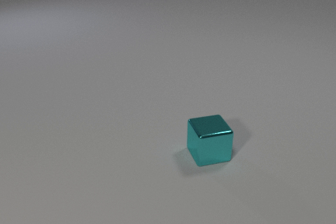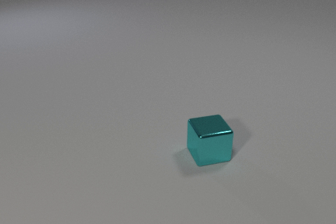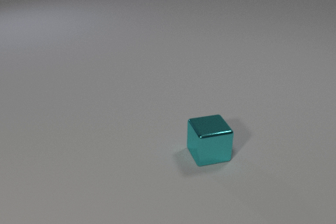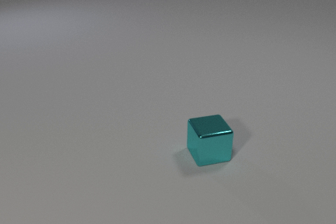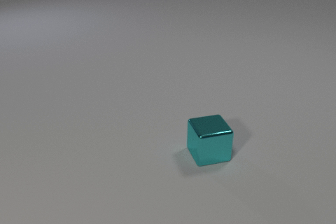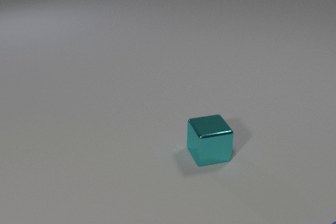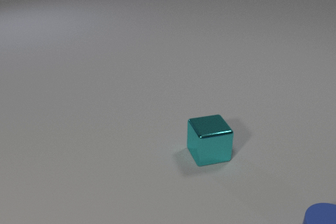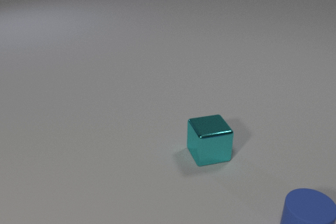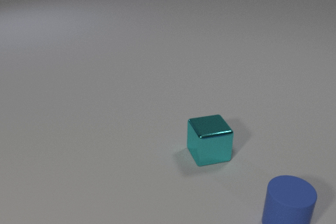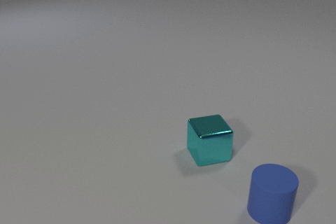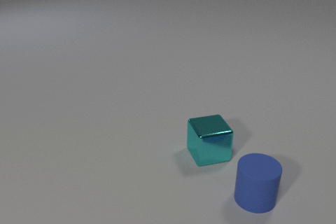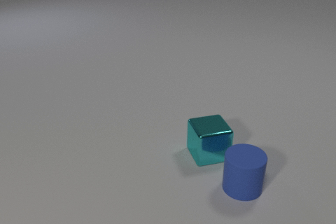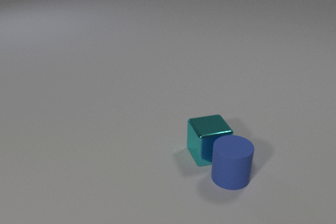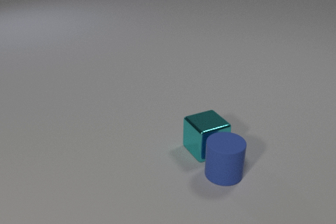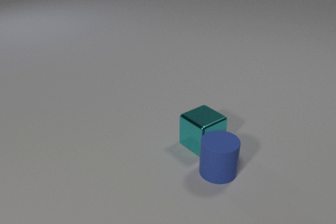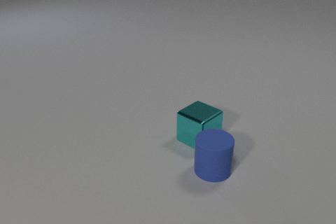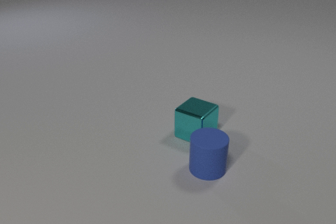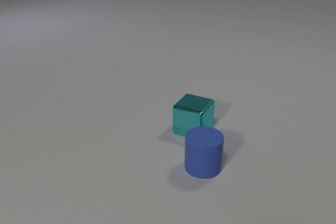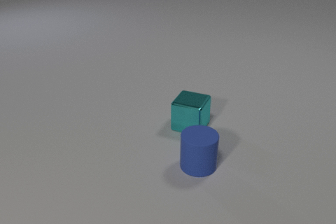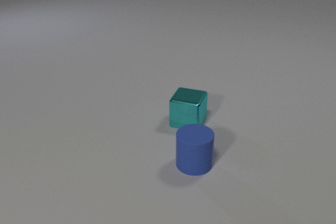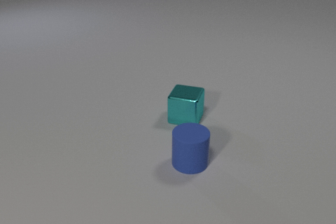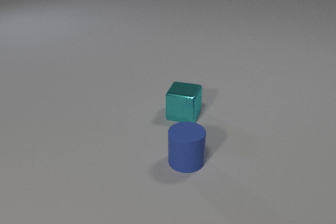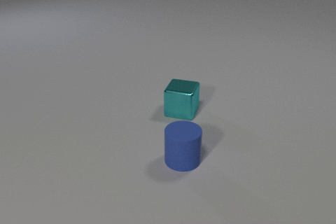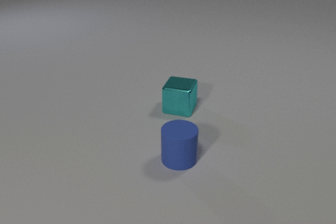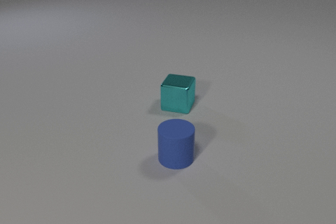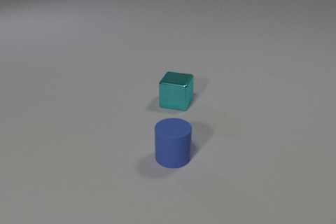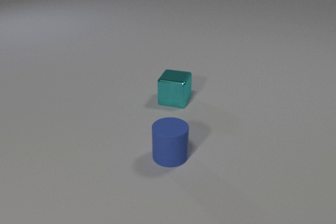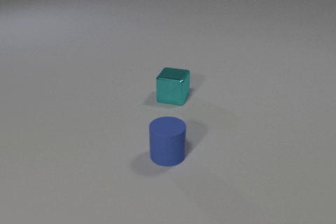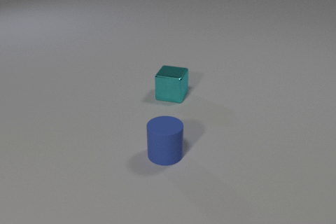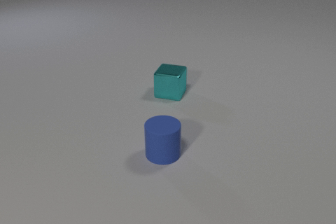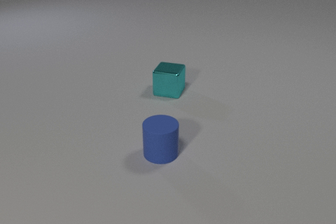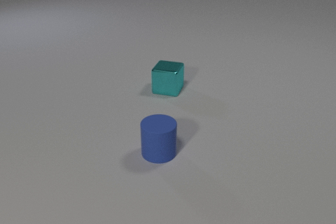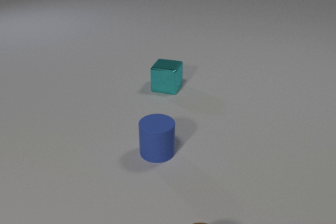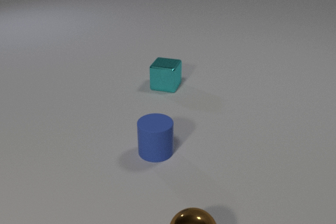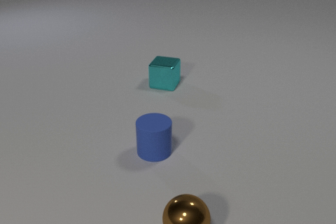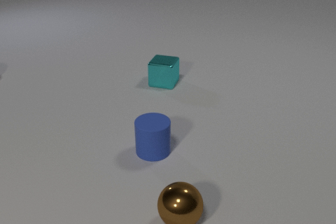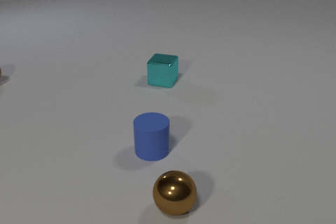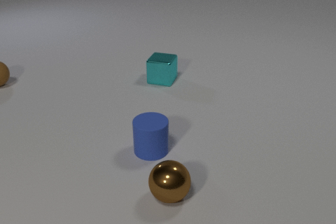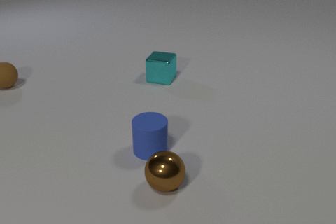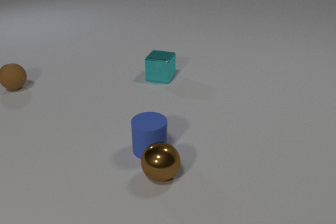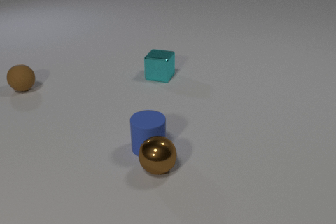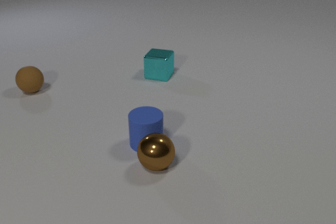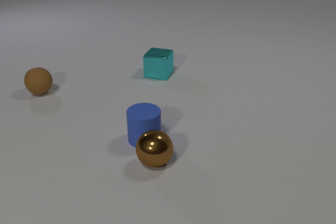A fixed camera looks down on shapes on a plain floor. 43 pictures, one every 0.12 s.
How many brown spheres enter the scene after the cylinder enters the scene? 2.
What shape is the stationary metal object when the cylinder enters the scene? cube.
Are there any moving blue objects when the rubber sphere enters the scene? yes.
0.00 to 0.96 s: The blue rubber cylinder comes in at the bottom edge, slides to the left and away from the camera.
0.96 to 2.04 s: The blue rubber cylinder slides to the left and away from the camera. The cyan metal cube slides away from the camera, spins so that its near face slides to the right, counterclockwise seen from above. The blue rubber cylinder and the cyan metal cube collide.
2.04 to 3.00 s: The blue rubber cylinder slides to the left and away from the camera. The cyan metal cube slides away from the camera.
3.00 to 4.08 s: The blue rubber cylinder slides to the left and away from the camera. The cyan metal cube slides away from the camera. The brown metal sphere comes in at the bottom edge, rolls away from the camera.
4.08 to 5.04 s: The blue rubber cylinder slides away from the camera and to the left. The cyan metal cube slides away from the camera. The brown metal sphere rolls away from the camera. The brown rubber sphere comes in at the left edge, rolls to the right and toward the camera. The blue rubber cylinder and the brown metal sphere collide.
